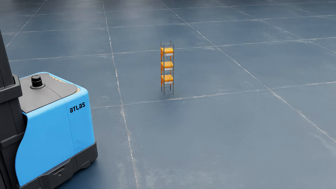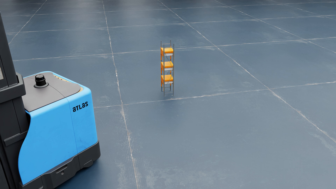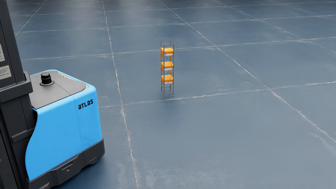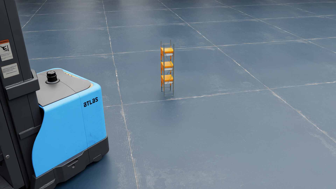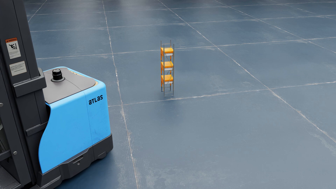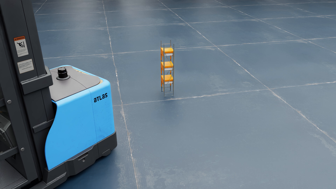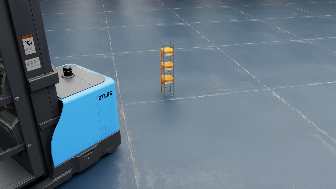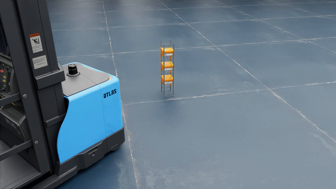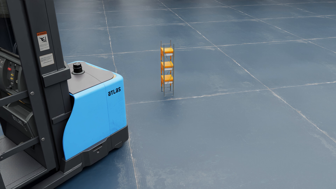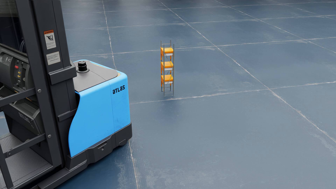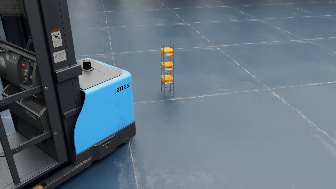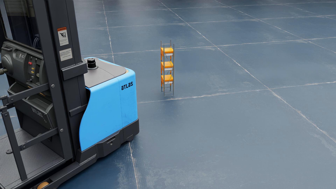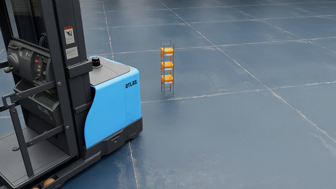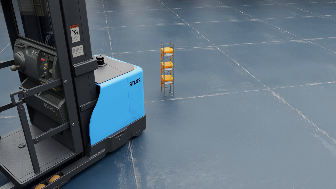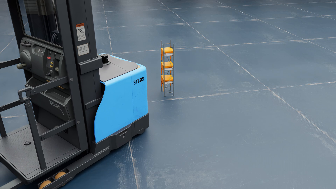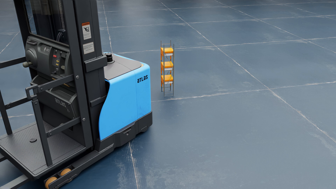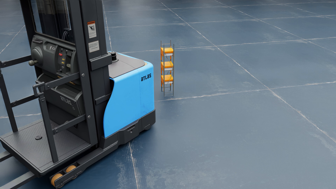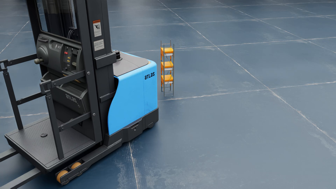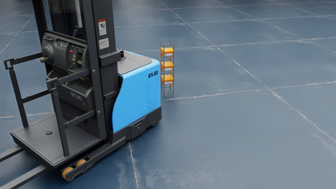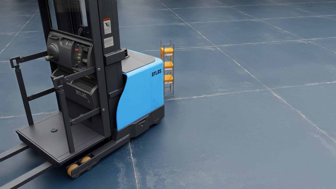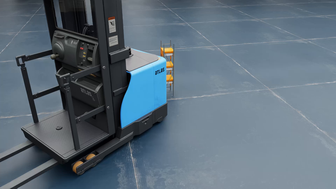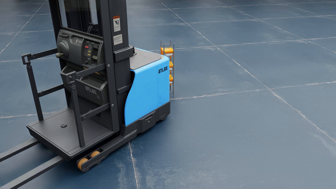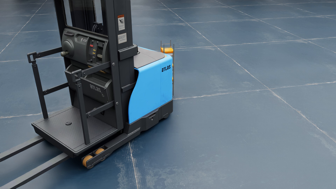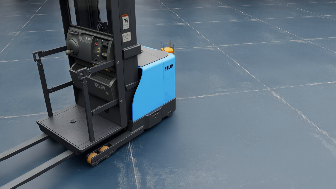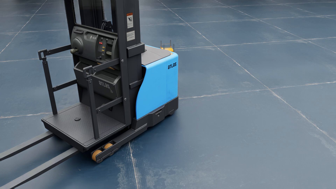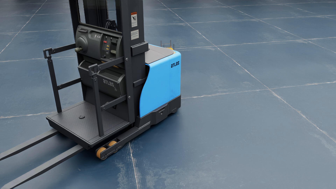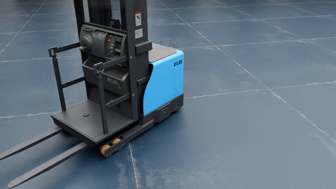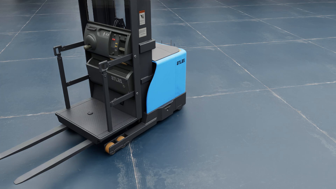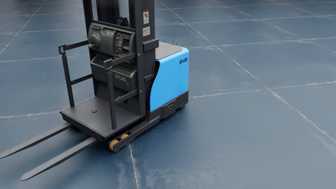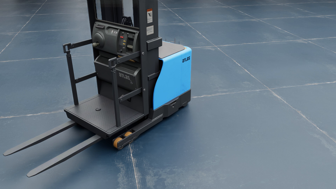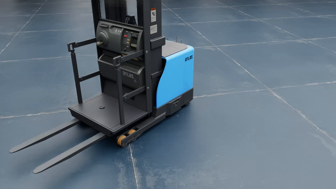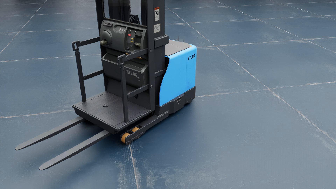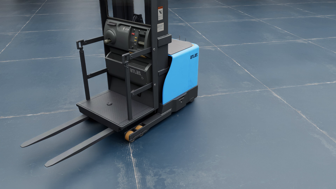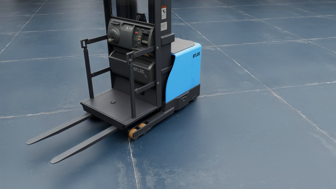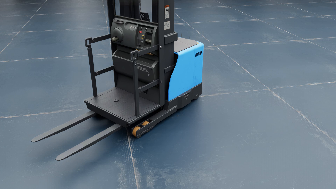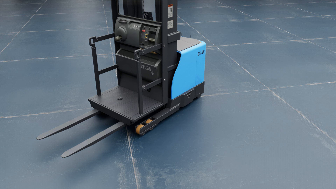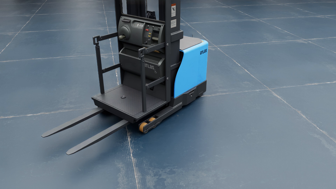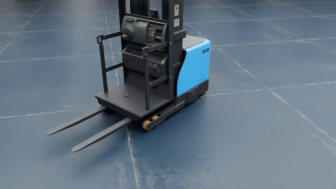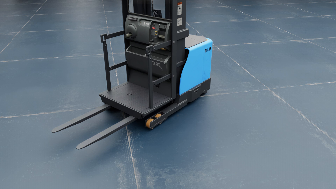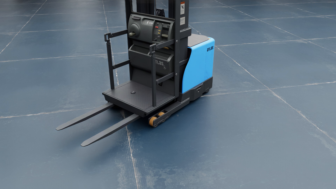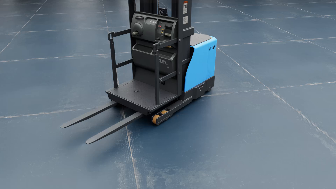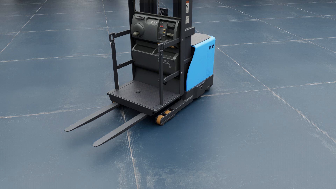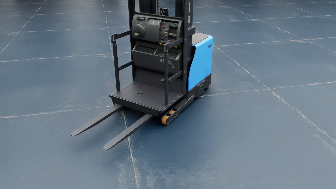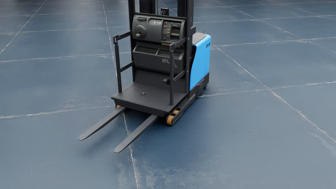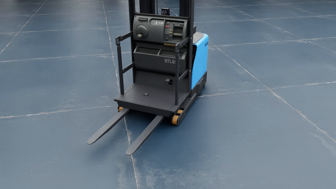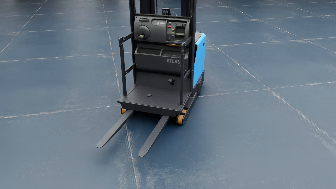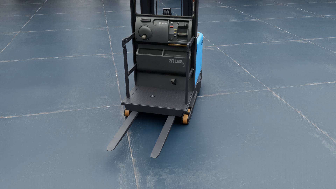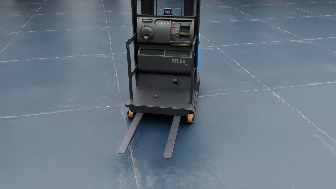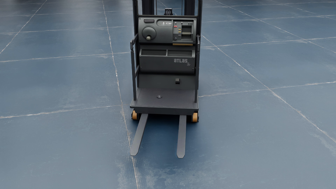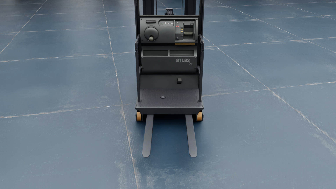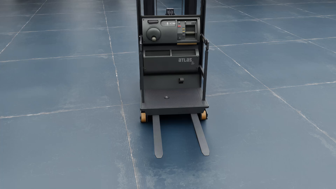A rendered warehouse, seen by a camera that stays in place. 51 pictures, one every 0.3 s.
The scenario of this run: A forklift runs into an object in its way.
